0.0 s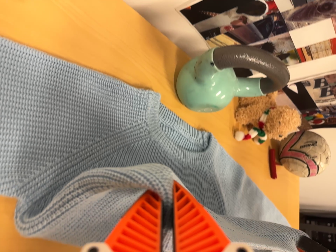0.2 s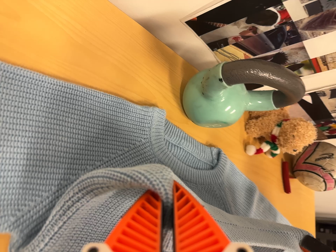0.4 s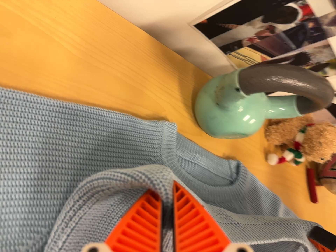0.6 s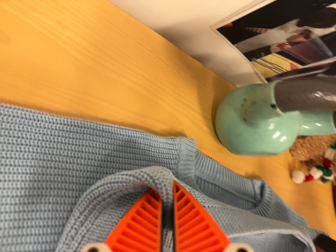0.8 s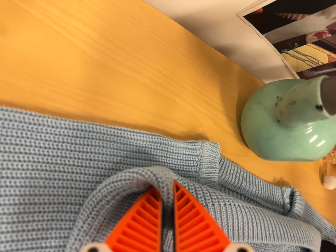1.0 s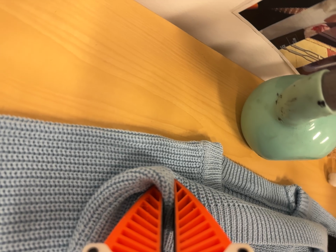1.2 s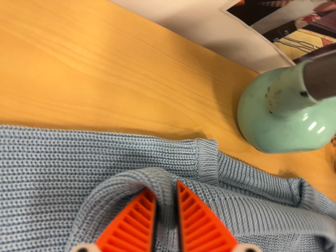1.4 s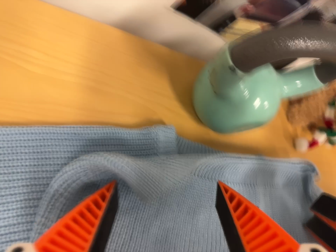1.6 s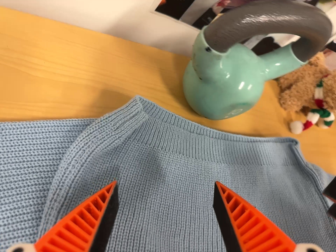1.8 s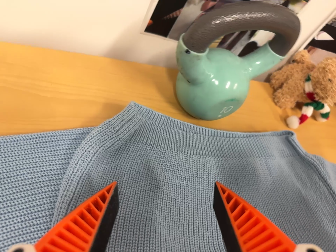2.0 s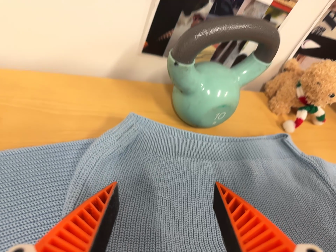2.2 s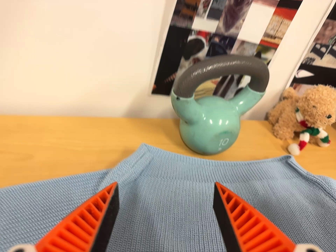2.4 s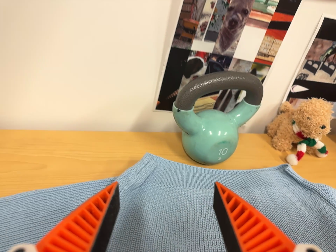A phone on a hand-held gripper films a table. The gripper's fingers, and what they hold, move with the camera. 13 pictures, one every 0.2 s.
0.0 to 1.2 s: The camera pans to its left by about 15 degrees. It travels forward and toward the top of its view, about 14 cm, so what stands in front looms larger. It rolls about its line of sight by about 10 degrees, and the scene rotates counterclockwise.
1.2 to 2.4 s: The camera pans to its left by about 10 degrees. It travels backward, toward the bottom of its view and to its right, about 24 cm. Its aim tips toward the top of its view by about 35 degrees. It rolls about its line of sight by about 25 degrees, and the scene rotates counterclockwise.
The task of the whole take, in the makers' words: fold up.
The film runs forward here.
